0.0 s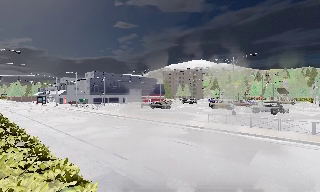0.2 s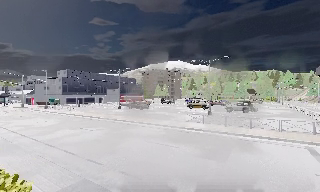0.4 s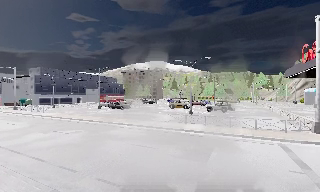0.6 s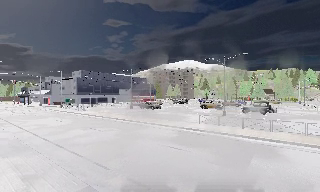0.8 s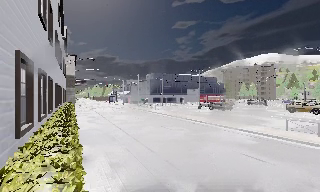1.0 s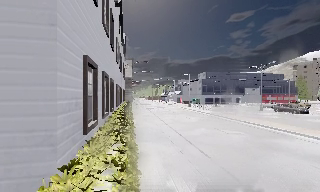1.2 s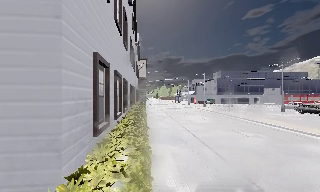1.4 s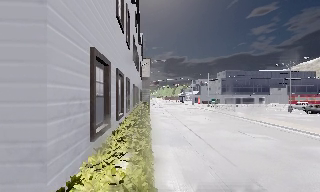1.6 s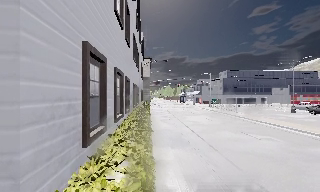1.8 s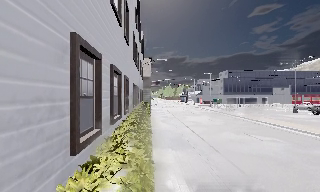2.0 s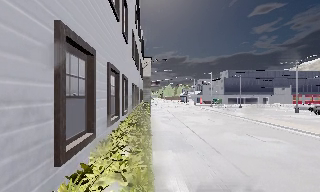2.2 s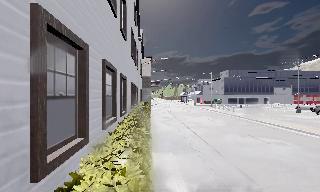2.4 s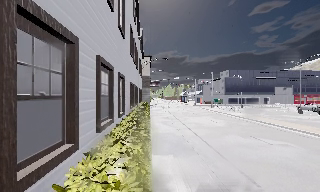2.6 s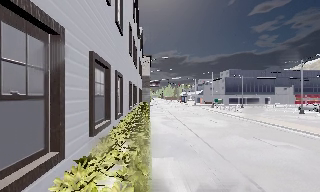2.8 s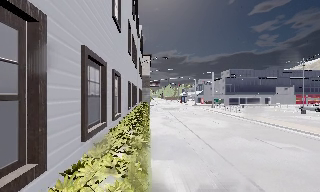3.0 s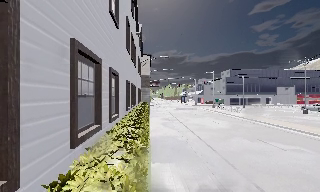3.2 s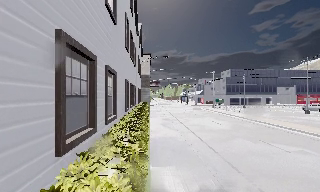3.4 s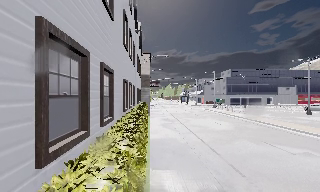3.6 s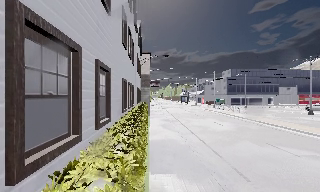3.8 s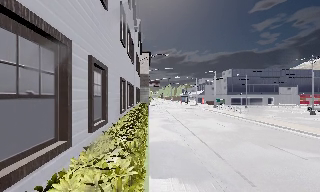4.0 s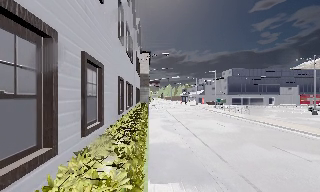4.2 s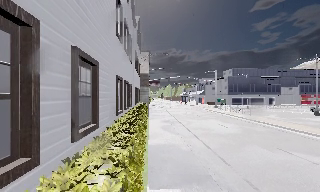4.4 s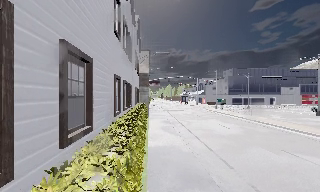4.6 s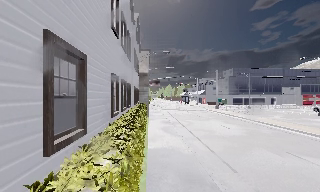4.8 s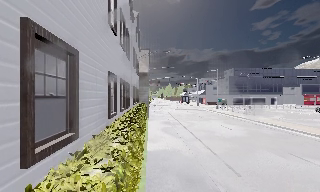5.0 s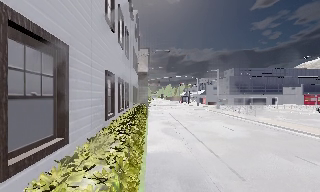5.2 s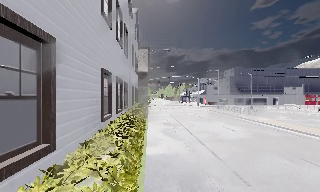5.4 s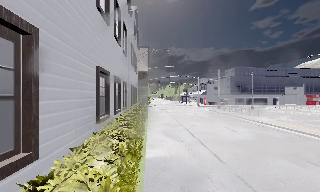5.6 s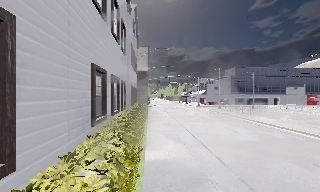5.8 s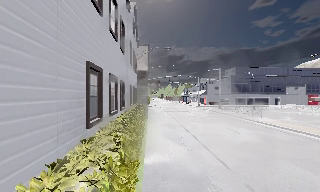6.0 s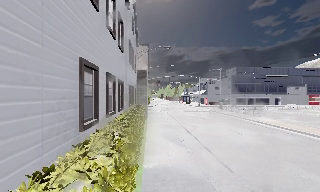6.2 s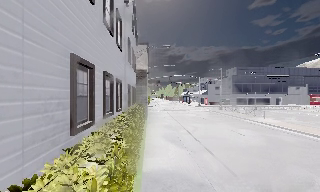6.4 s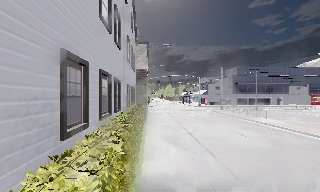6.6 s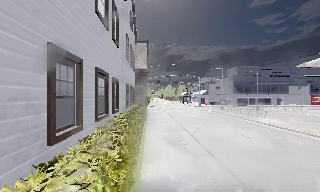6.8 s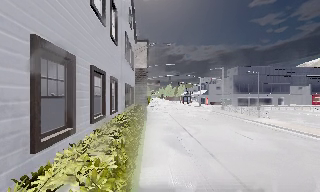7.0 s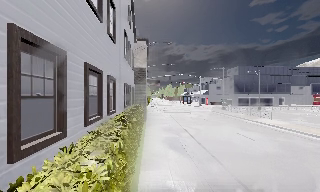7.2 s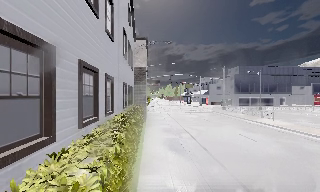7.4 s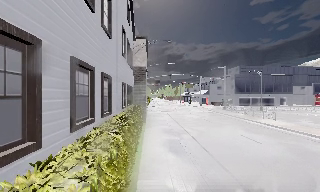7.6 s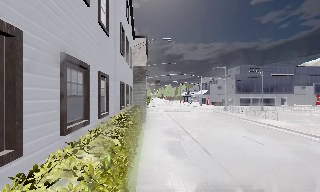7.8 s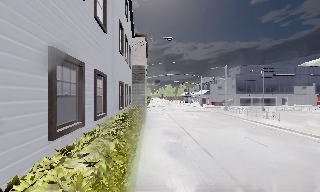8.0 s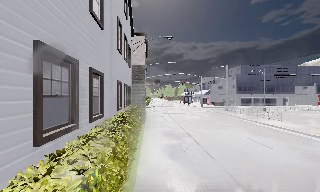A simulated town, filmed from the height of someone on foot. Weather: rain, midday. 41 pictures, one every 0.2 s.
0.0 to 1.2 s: The camera pans to its left, which is counterclockwise from overhead, by about 45 degrees. It travels forward, about 1.5 m.
1.2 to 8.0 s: The camera travels forward, about 10 m, so what stands in front looms larger.
The film runs forward here.
